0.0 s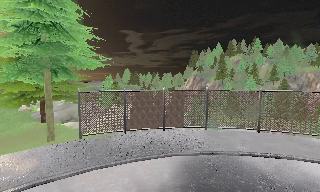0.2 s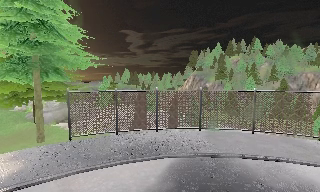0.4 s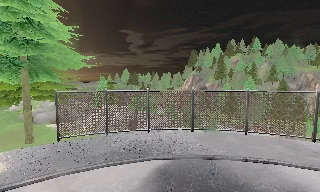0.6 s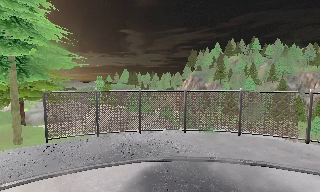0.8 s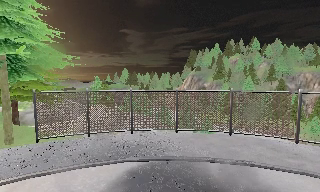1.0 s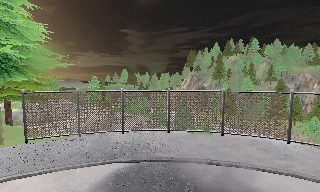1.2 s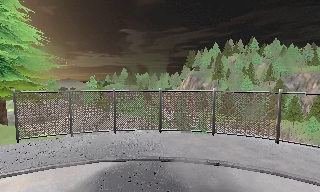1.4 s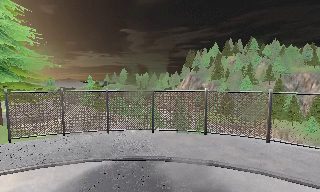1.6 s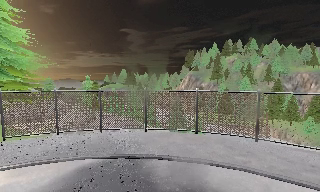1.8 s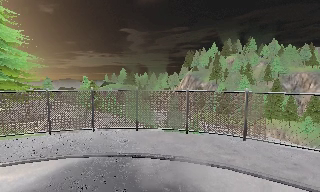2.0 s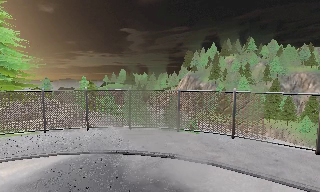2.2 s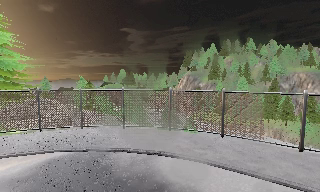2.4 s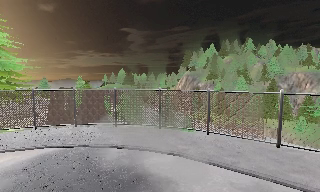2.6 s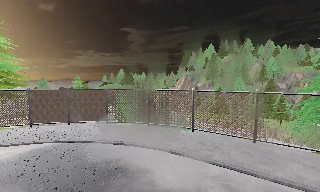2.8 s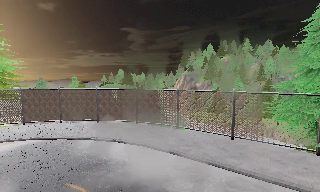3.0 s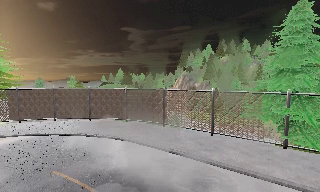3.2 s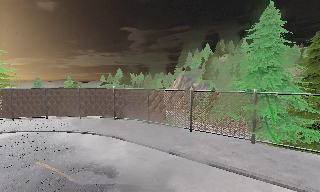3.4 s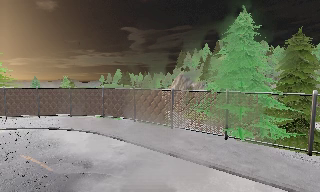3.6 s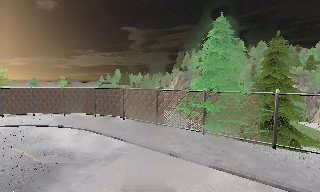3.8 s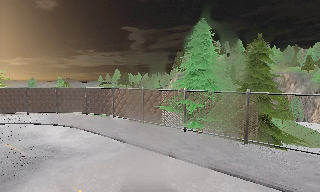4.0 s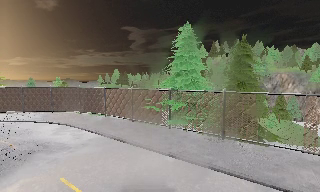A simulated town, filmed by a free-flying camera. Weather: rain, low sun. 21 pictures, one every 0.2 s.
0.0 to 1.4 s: The camera travels to its right, about 4 m, so close, fixed things drift to the left.
1.4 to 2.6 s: The camera travels to its right and backward, about 4.5 m, so close, fixed things drift to the left. It gains speed.
2.6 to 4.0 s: The camera travels to its right and backward, about 10 m, so close, fixed things drift to the left.
The film runs forward here.
